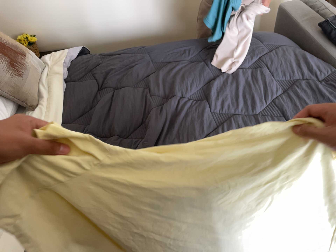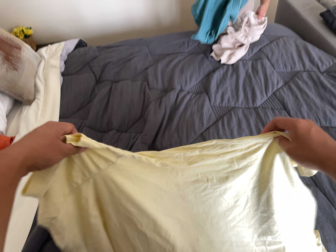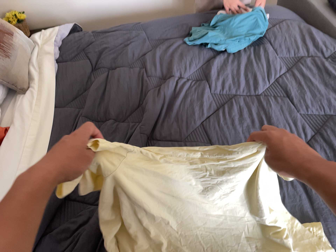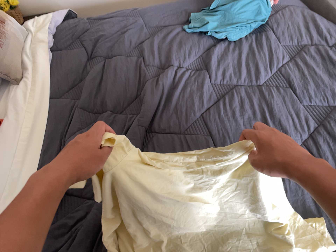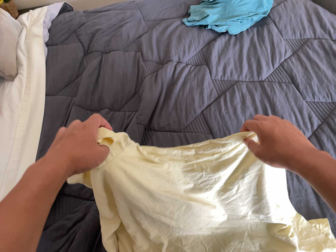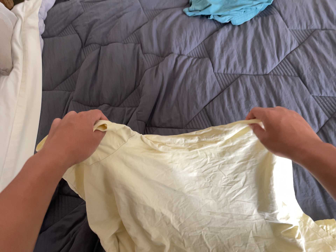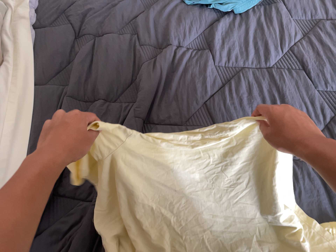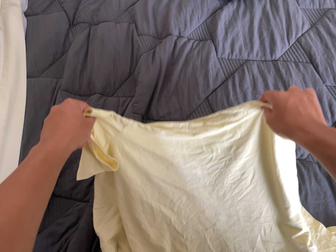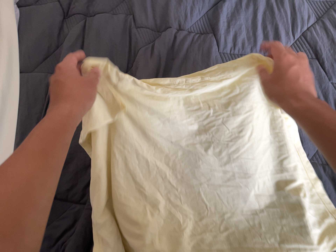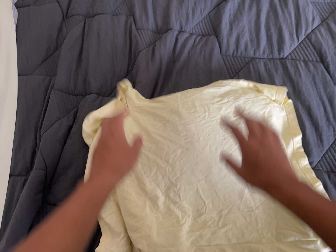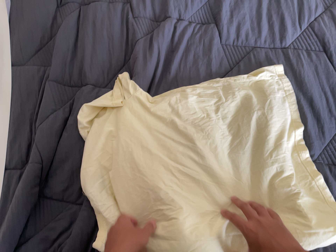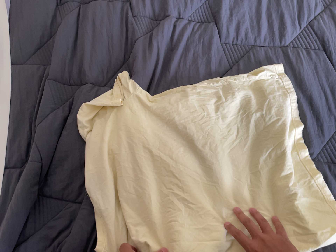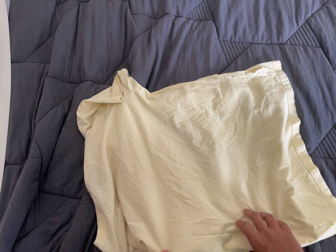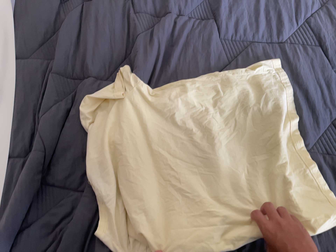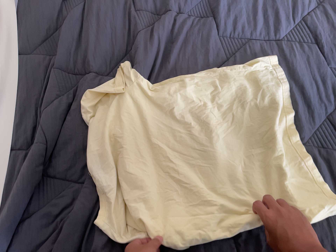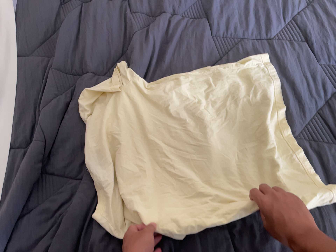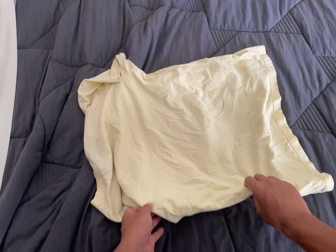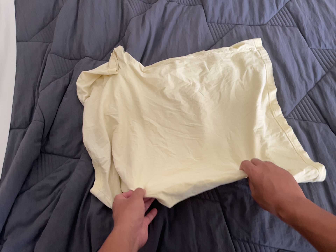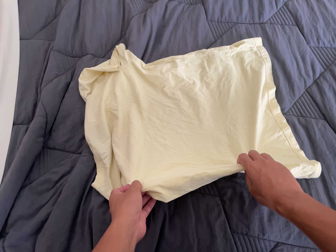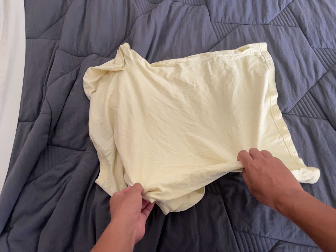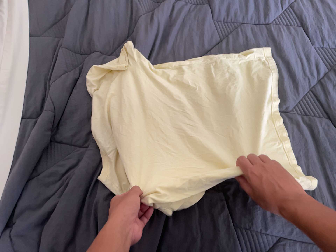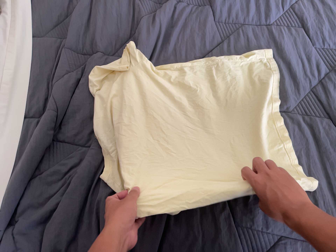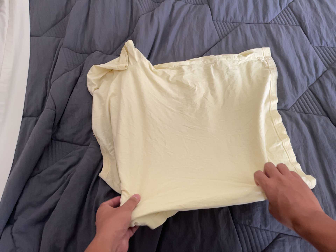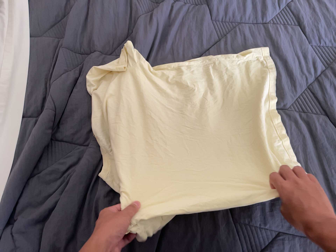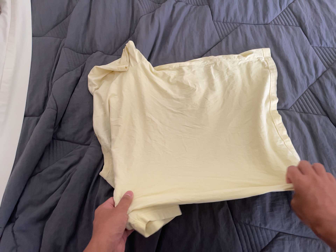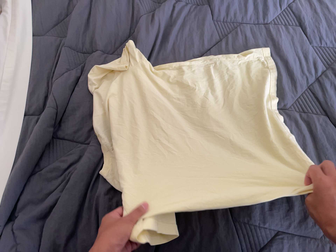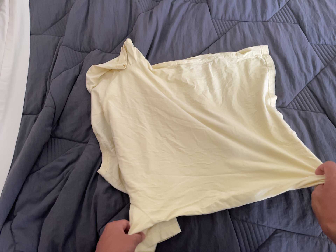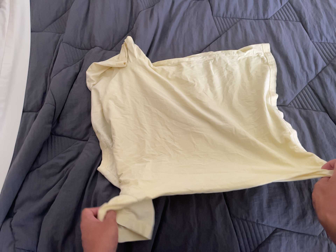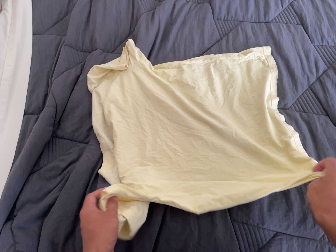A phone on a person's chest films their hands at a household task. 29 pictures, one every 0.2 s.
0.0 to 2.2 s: The camera travels forward and toward the top of its view, about 32 cm, so what stands in front looms larger. Its aim tips toward the bottom of its view by about 25 degrees.
2.2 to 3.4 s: The camera travels toward the bottom of its view and backward, about 14 cm, so close, fixed things drift upward.
3.4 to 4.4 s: The camera shifts only a little, or ends up much as it began.
4.4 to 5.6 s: The camera keeps its place and its aim.
The film runs forward here.
